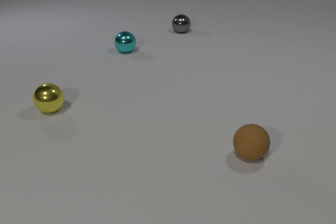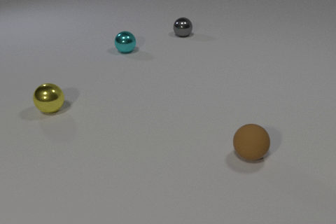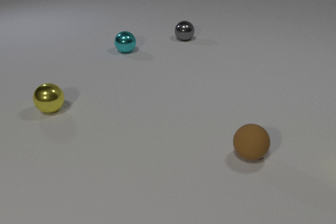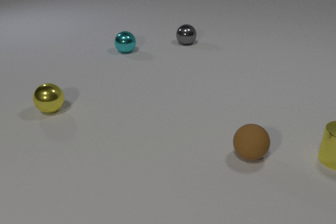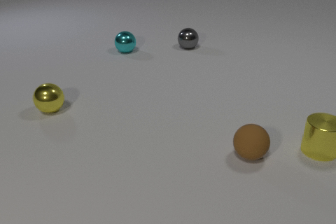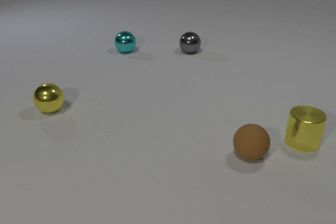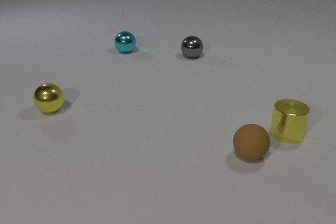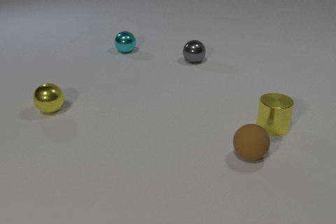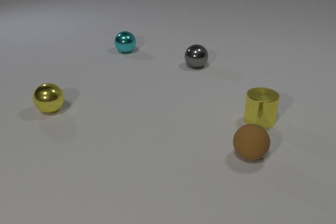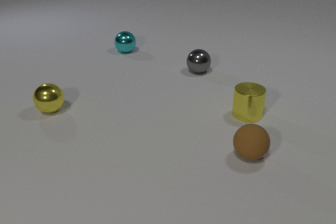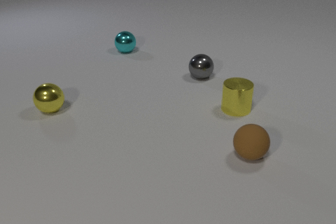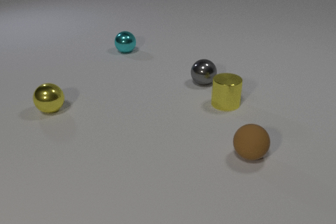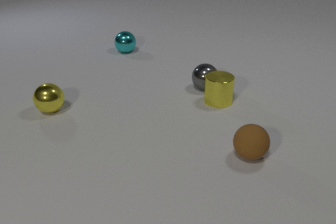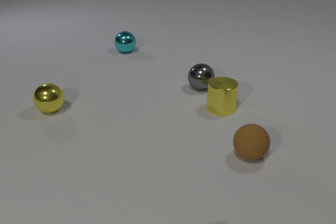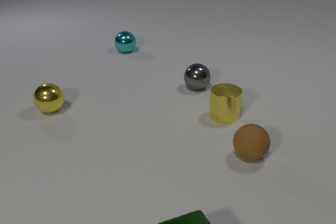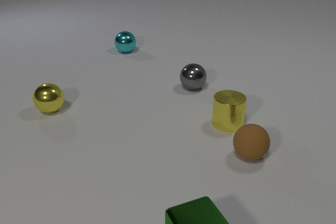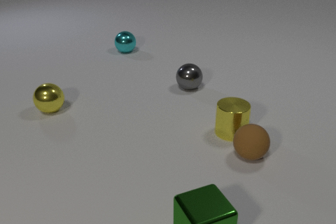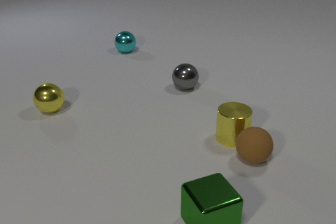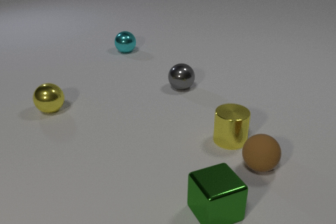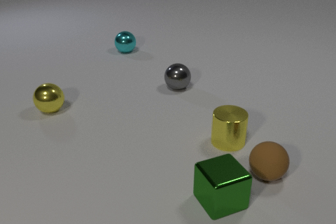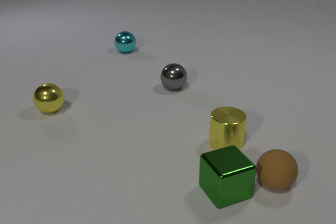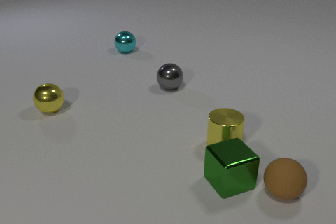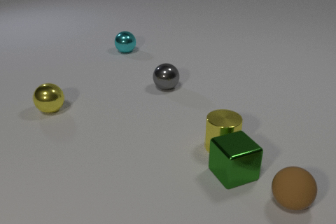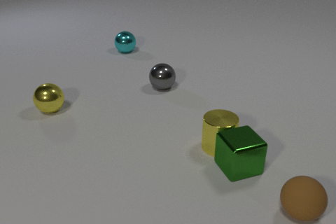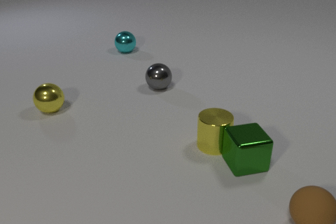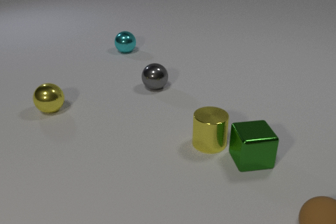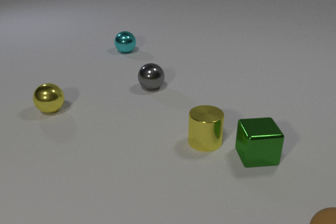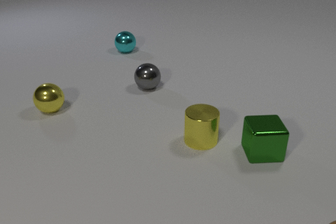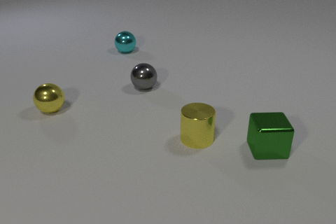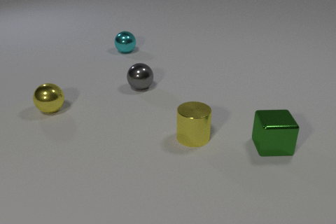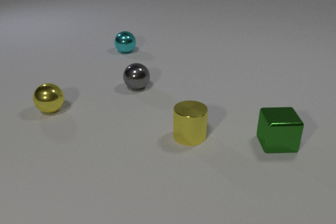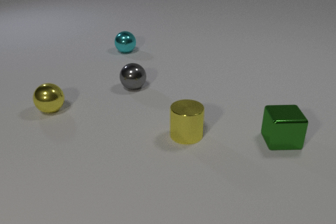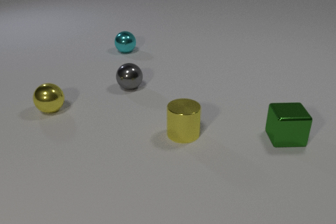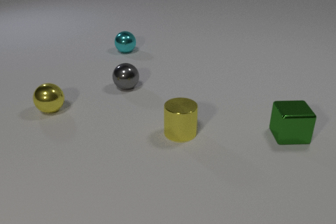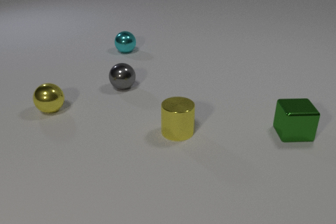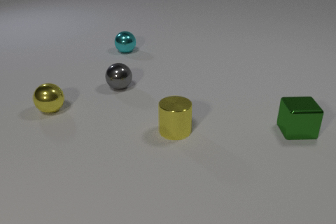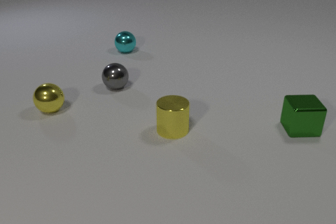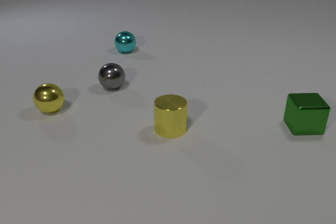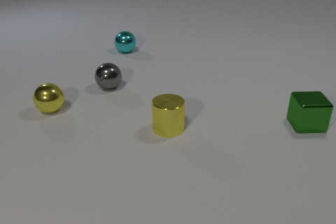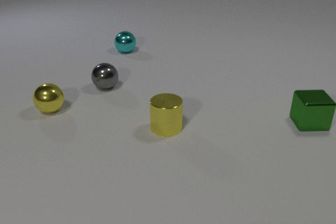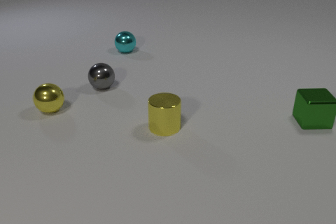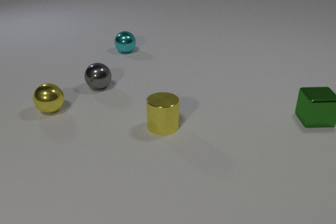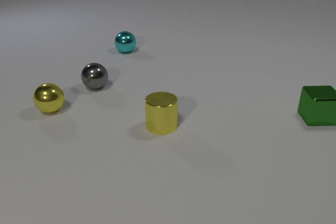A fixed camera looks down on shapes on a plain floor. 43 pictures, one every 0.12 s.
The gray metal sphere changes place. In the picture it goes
toward the camera.
The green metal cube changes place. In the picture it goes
away from the camera.
0.00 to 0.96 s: The gray metal sphere rolls toward the camera. The yellow metal cylinder comes in at the right edge, slides to the left and away from the camera.
0.96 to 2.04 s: The gray metal sphere rolls toward the camera. The yellow metal cylinder slides toward the camera and to the left. The green metal cube comes in at the bottom edge, slides away from the camera. The gray metal sphere and the yellow metal cylinder collide. The yellow metal cylinder and the brown rubber sphere collide.
2.04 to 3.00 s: The gray metal sphere rolls to the left. The yellow metal cylinder slides to the left and toward the camera. The brown rubber sphere rolls toward the camera and to the right. The green metal cube slides away from the camera. The yellow metal cylinder and the green metal cube collide.
3.00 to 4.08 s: The gray metal sphere rolls to the left. The yellow metal cylinder slides to the left and away from the camera. The brown rubber sphere rolls toward the camera and to the right, leaves at the bottom edge. The green metal cube slides away from the camera and to the right.
4.08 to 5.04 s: The gray metal sphere rolls to the left. The yellow metal cylinder slides to the left and away from the camera. The green metal cube slides away from the camera and to the right.
Are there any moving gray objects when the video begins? yes.
How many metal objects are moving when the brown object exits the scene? 3.
How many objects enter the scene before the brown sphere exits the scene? 2.
